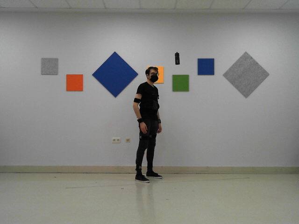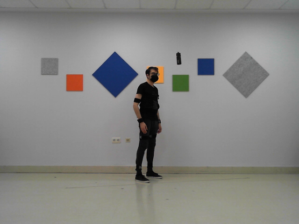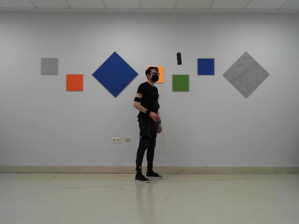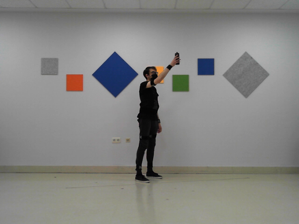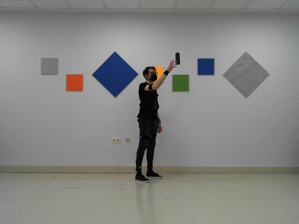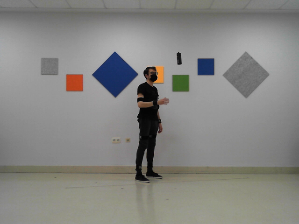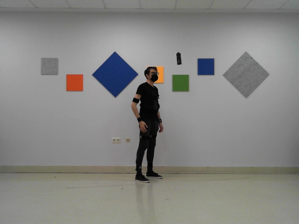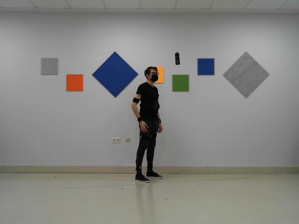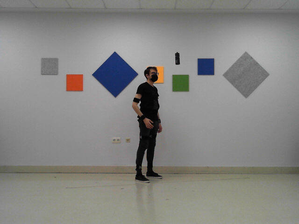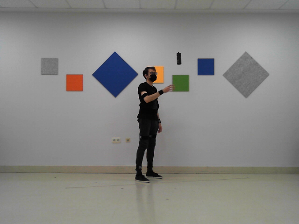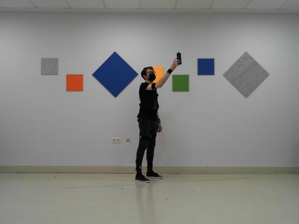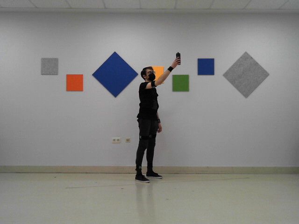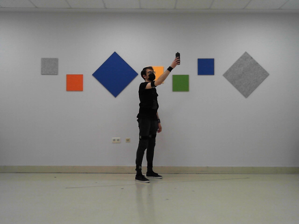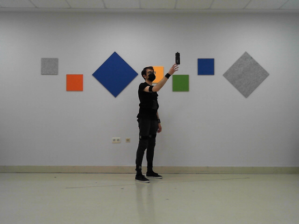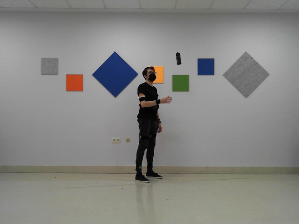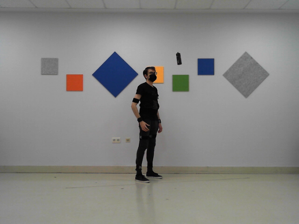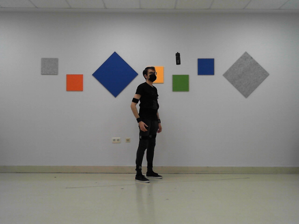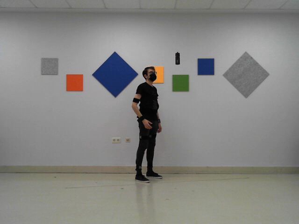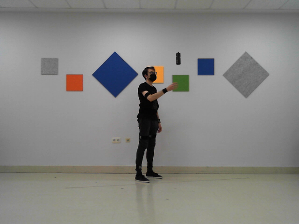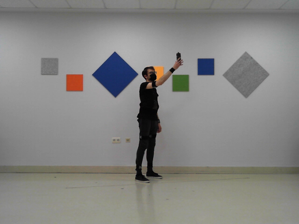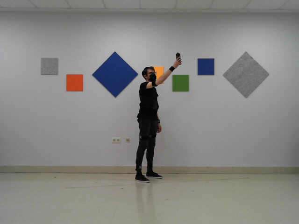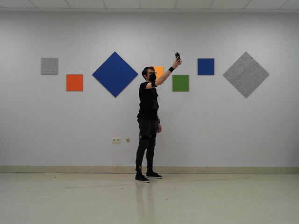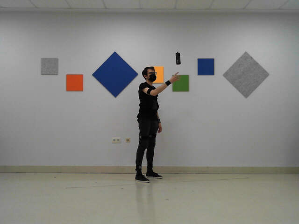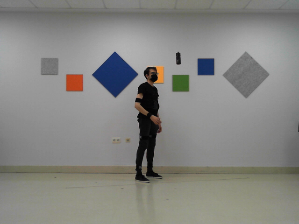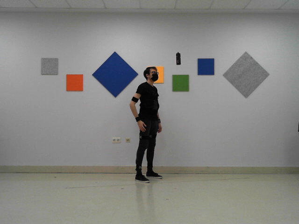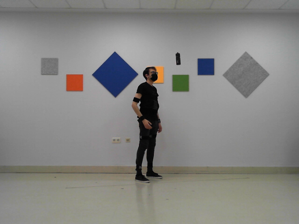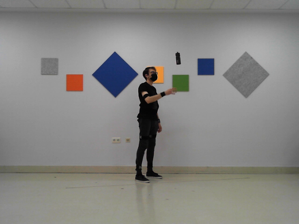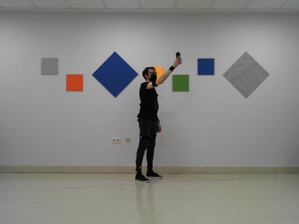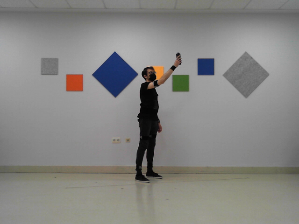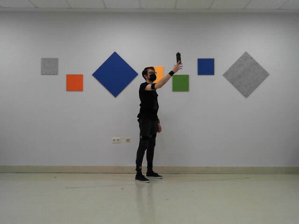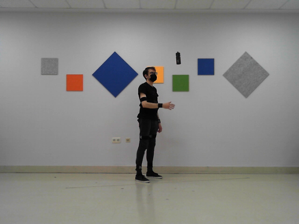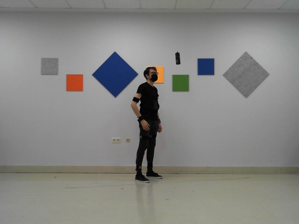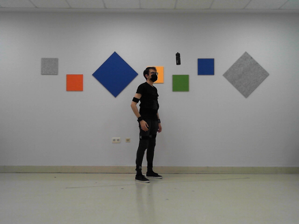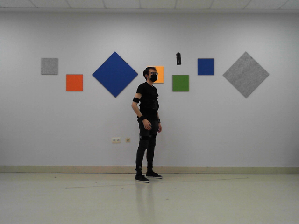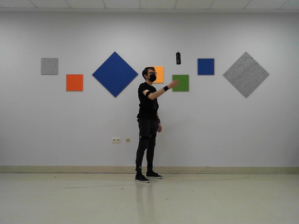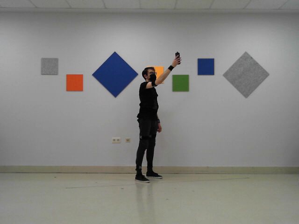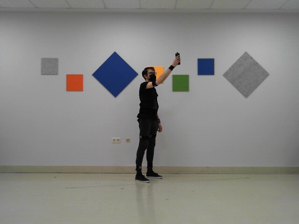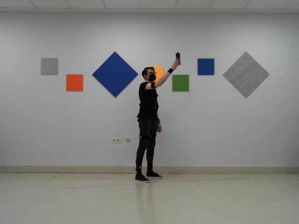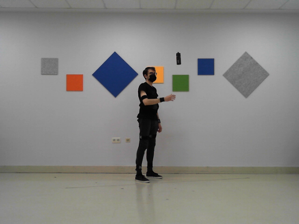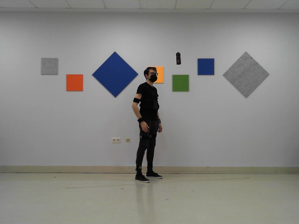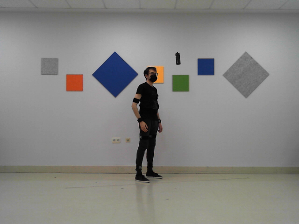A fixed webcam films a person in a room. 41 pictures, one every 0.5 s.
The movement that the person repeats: Reach up for a bottle in a high position, right hand.
